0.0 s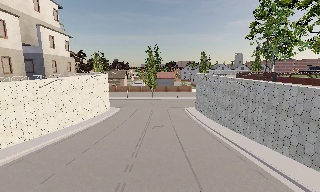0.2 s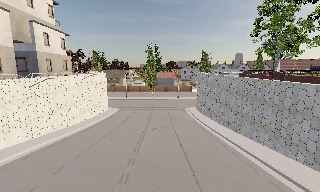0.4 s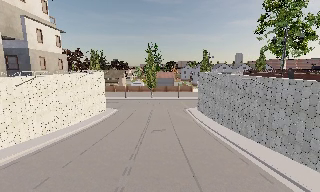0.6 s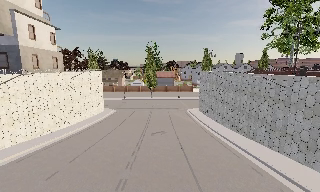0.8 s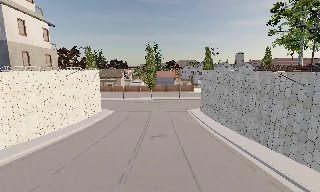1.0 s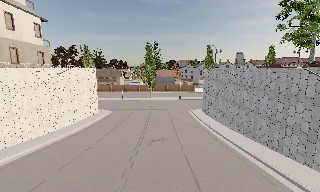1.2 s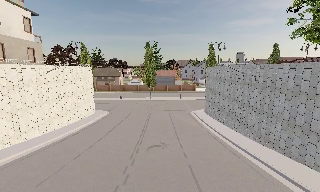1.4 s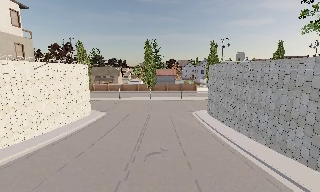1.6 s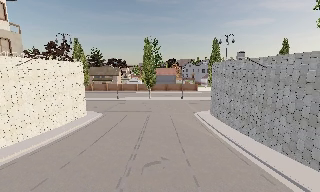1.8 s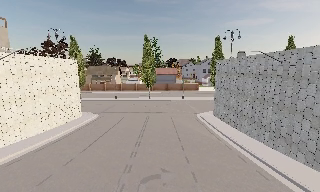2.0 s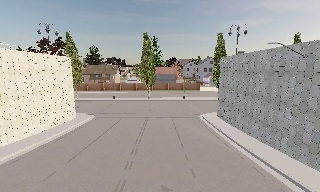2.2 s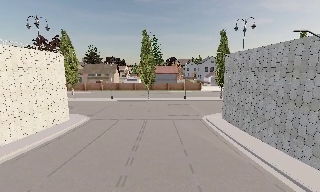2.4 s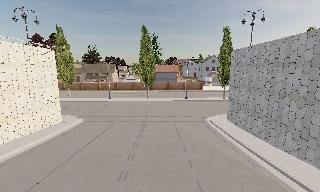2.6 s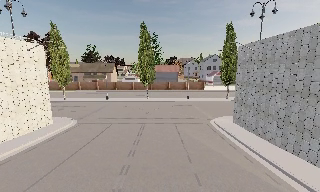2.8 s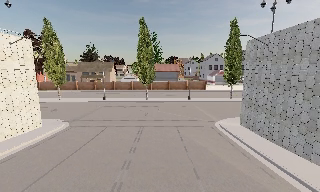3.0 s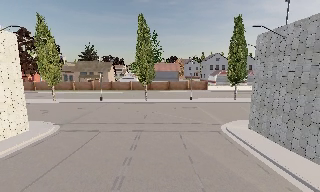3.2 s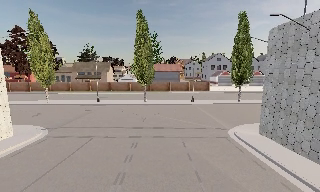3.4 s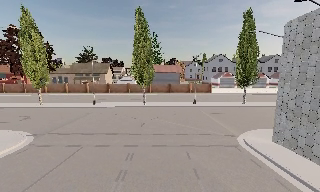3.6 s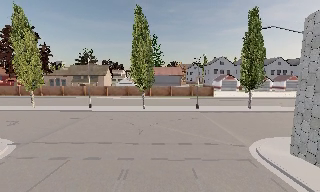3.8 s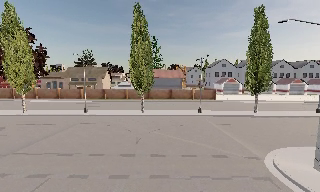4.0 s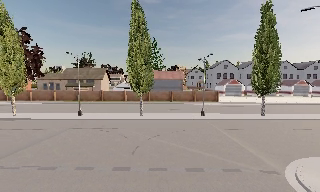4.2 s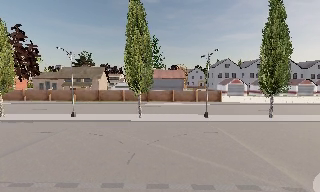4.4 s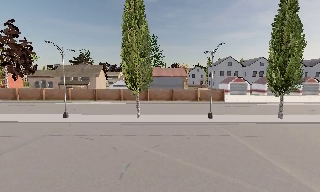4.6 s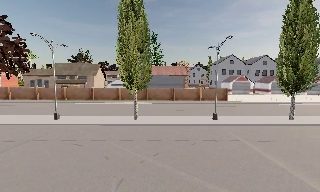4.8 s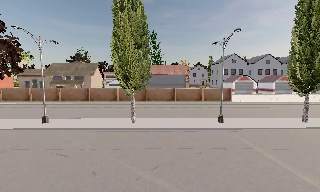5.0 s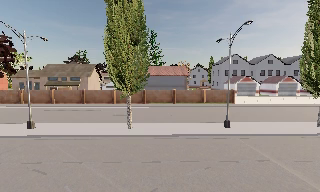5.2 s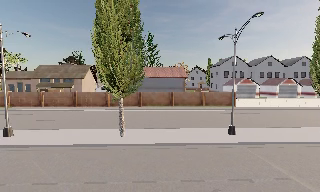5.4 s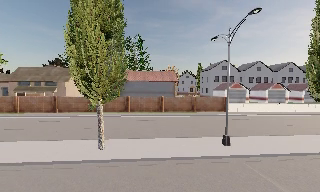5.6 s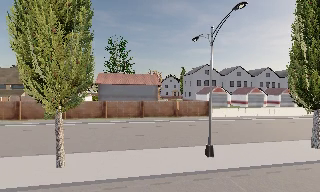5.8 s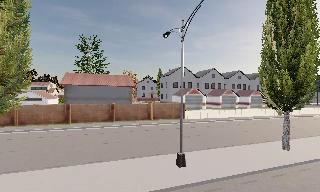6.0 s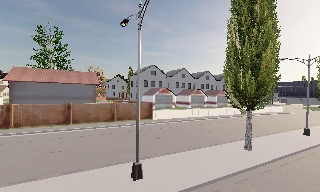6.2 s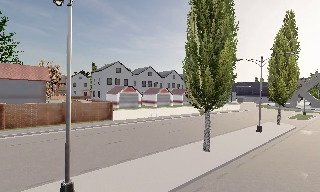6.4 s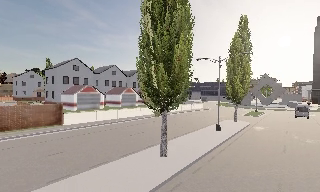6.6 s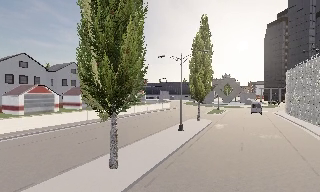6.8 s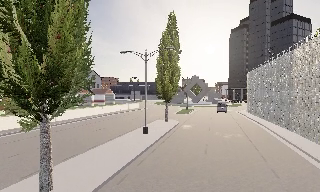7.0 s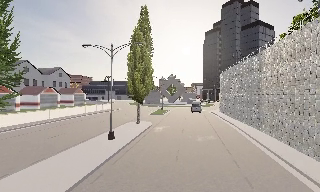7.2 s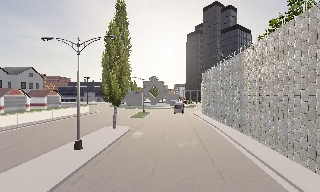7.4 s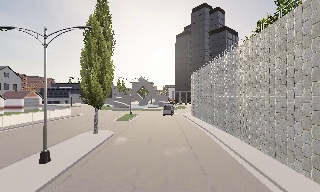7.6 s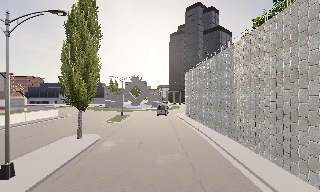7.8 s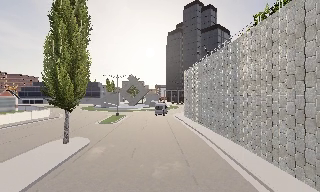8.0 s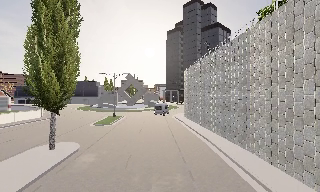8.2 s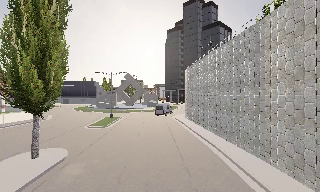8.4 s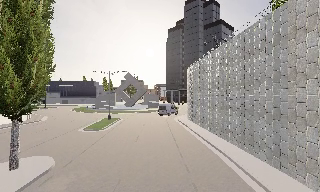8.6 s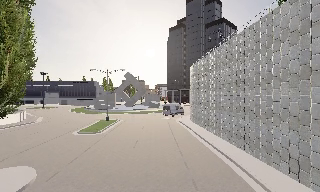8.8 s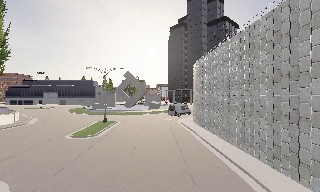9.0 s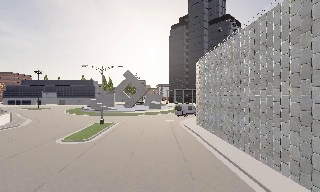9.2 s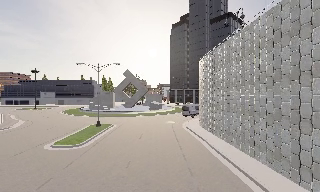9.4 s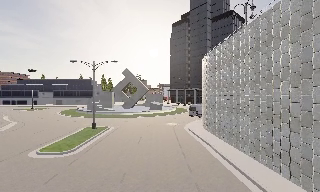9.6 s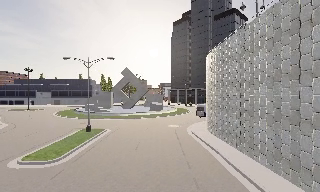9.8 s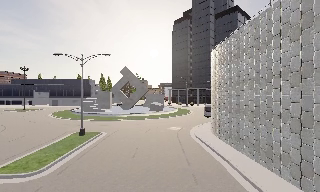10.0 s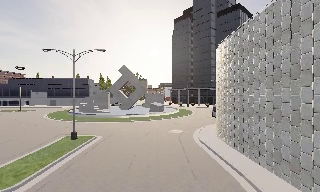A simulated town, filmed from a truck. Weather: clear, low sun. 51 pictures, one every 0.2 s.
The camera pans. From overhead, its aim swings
clockwise.
The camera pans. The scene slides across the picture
to the left.
0.0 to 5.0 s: The camera travels forward, about 40 m, so what stands in front looms larger.
5.0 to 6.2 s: The camera pans to its right, which is clockwise from overhead, by about 40 degrees. It travels forward, about 9 m.
6.2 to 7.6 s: The camera pans to its right, which is clockwise from overhead, by about 50 degrees. It travels forward and to its right, about 11 m.
7.6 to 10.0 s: The camera travels forward, about 19 m, so what stands in front looms larger.
The film runs forward here.
